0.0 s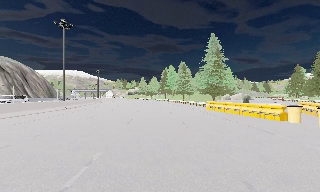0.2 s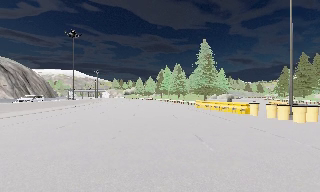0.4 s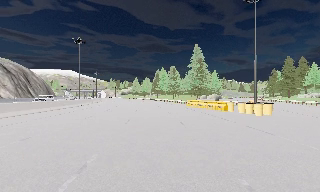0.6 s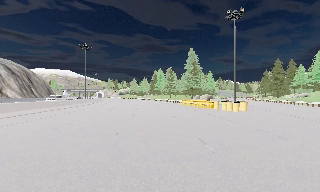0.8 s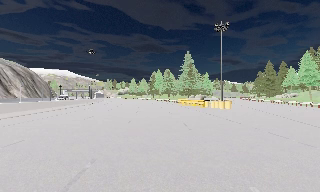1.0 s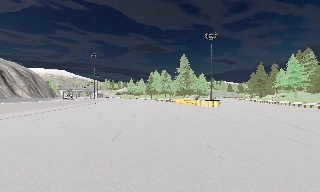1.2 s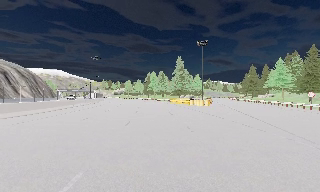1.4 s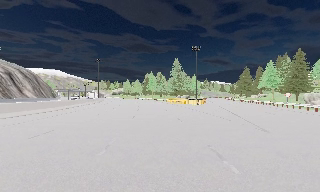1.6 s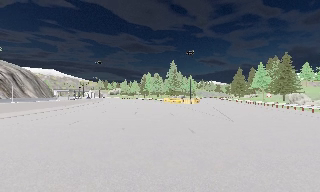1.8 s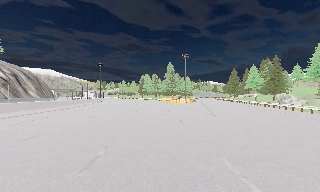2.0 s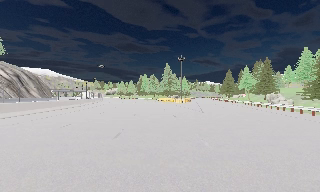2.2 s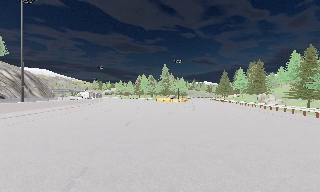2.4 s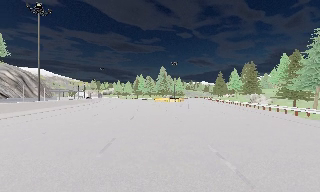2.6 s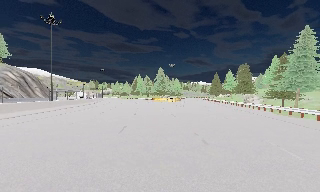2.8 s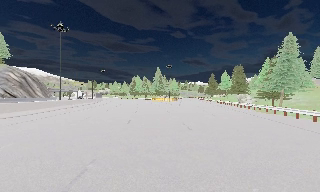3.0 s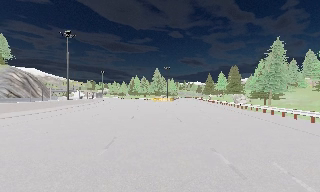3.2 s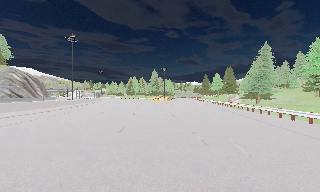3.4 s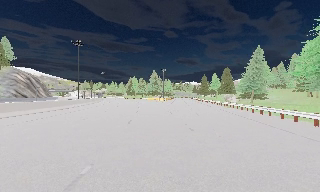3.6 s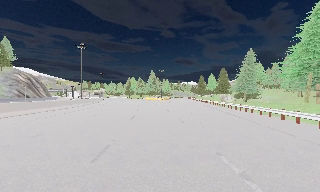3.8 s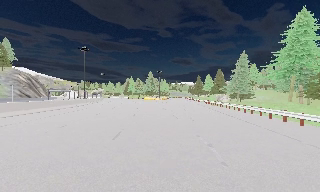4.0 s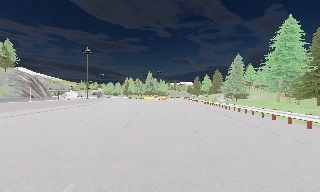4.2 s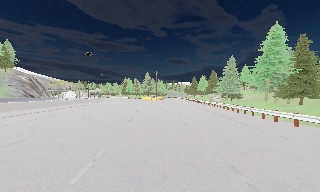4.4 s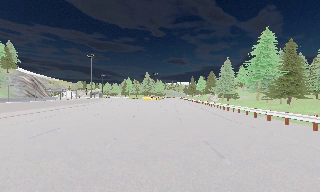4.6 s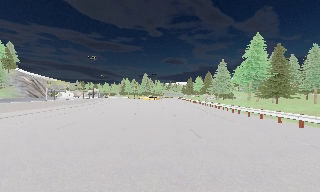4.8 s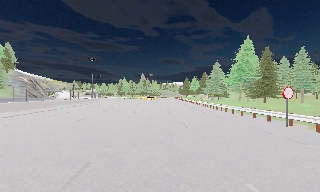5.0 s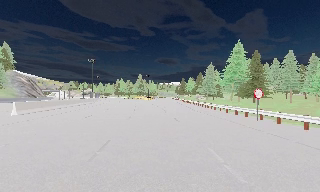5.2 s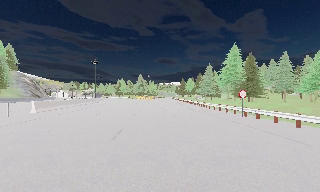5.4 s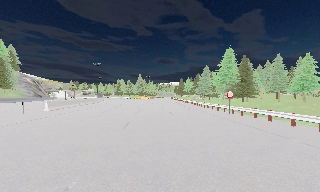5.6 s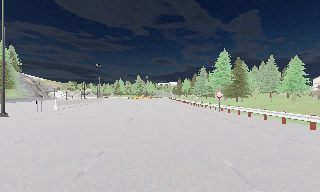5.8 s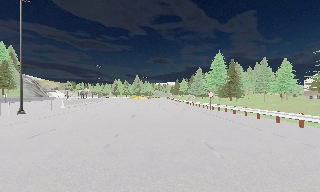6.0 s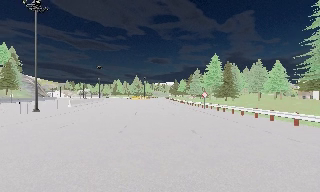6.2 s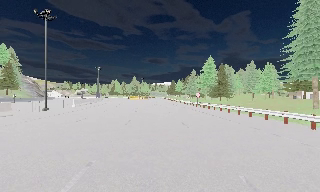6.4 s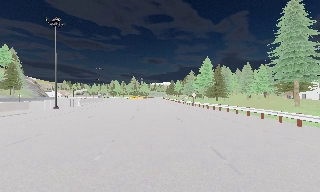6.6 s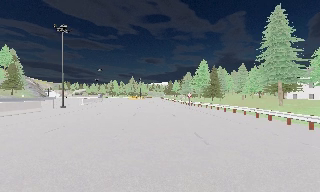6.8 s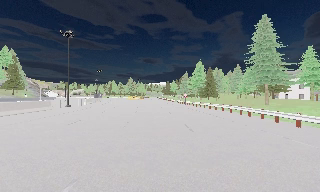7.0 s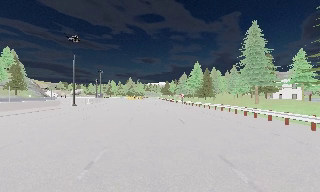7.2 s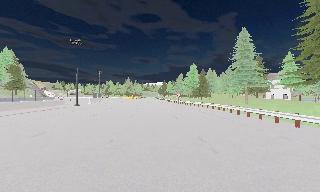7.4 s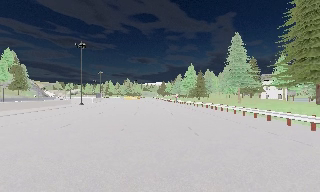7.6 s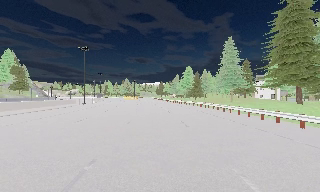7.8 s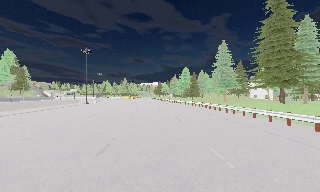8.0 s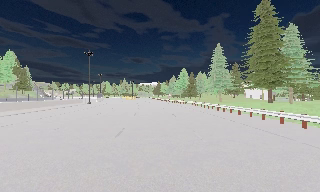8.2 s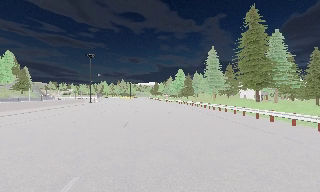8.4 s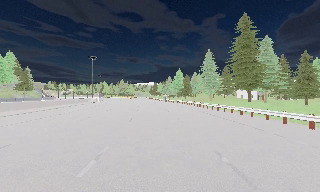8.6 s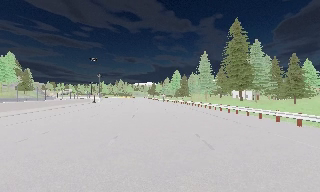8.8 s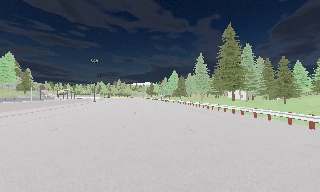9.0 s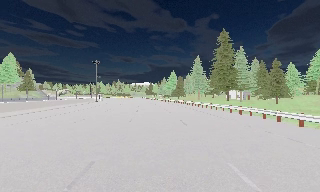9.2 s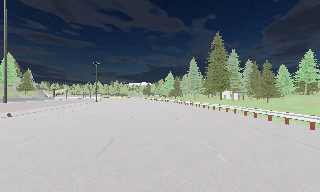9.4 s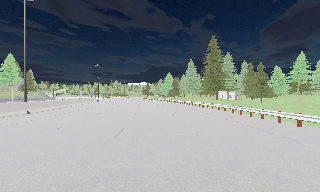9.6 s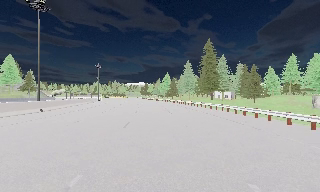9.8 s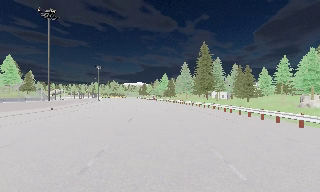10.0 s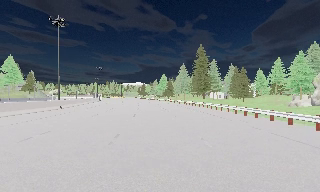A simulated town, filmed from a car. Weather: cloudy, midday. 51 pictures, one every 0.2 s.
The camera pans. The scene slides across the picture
to the left.
The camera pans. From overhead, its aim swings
clockwise.
0.0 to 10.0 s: The camera pans to its right, which is clockwise from overhead, by about 35 degrees. It travels backward, about 120 m.
The film runs backward here.
